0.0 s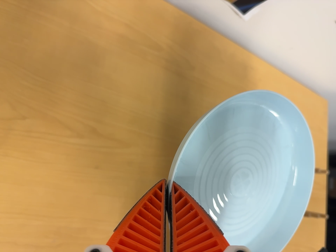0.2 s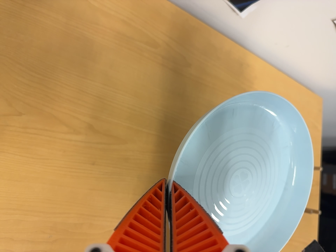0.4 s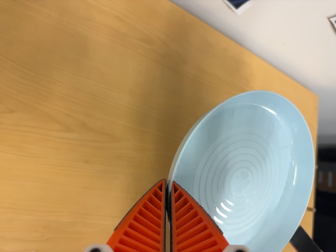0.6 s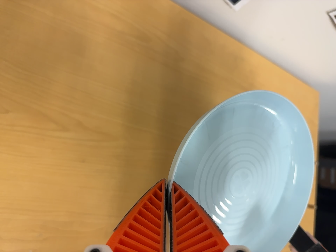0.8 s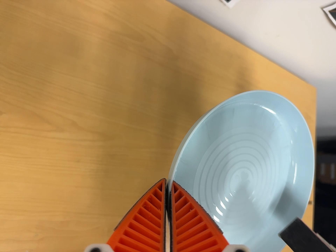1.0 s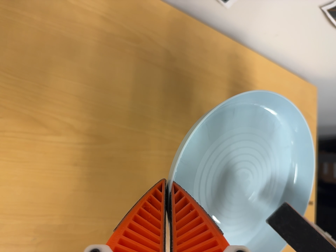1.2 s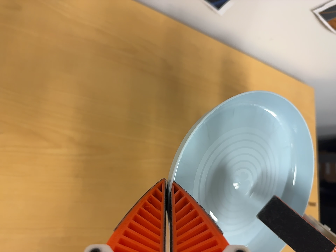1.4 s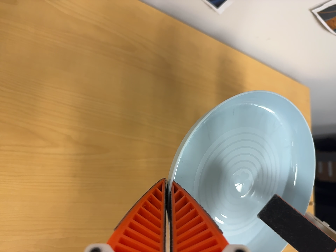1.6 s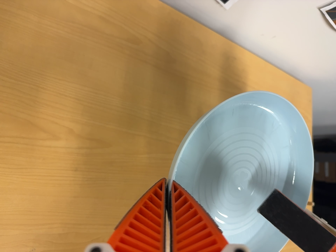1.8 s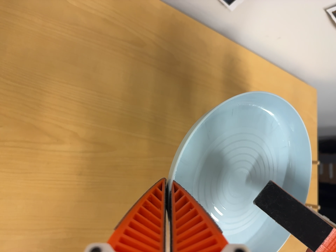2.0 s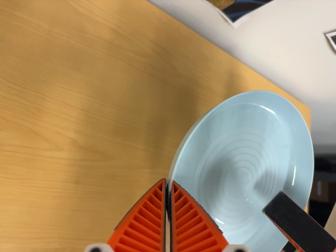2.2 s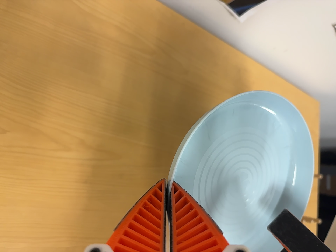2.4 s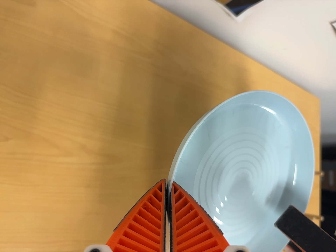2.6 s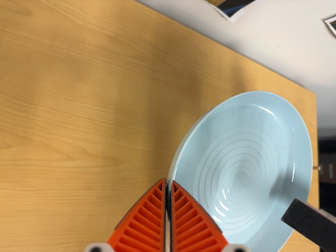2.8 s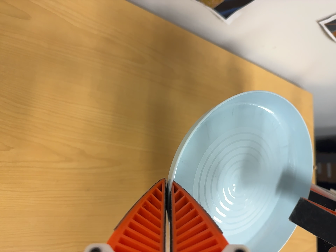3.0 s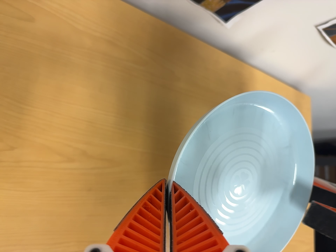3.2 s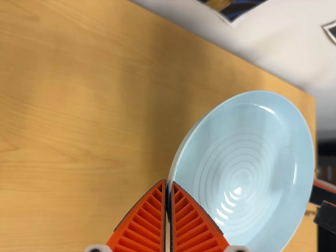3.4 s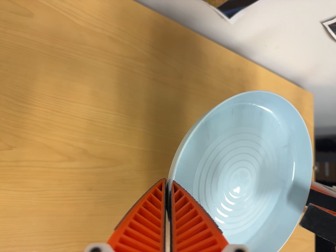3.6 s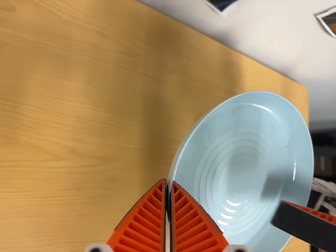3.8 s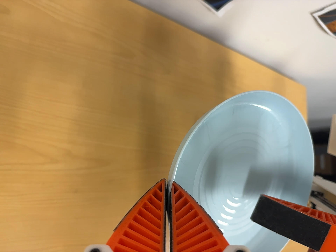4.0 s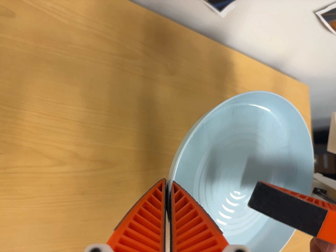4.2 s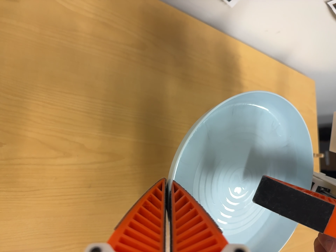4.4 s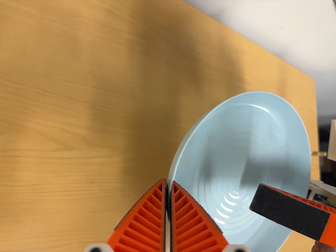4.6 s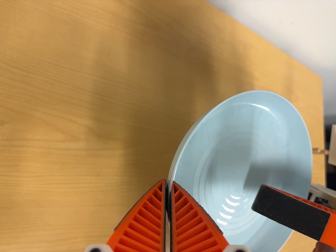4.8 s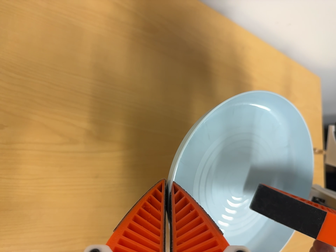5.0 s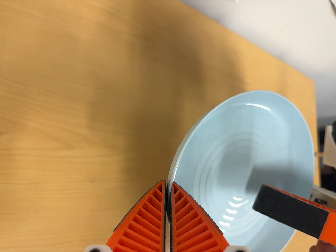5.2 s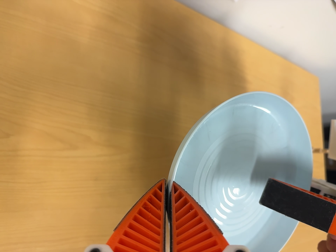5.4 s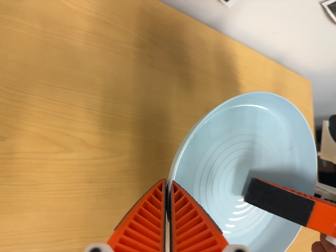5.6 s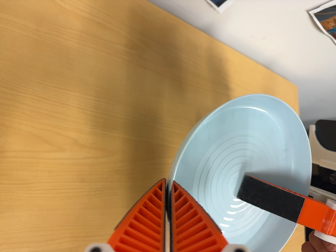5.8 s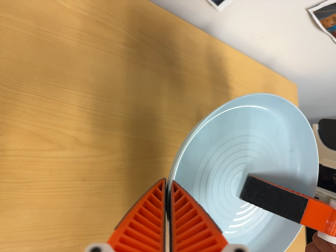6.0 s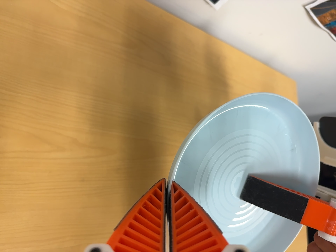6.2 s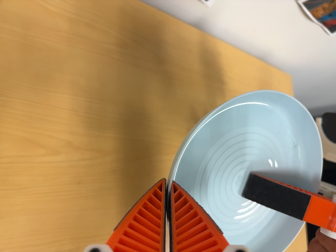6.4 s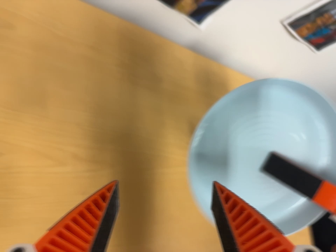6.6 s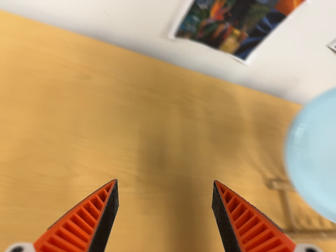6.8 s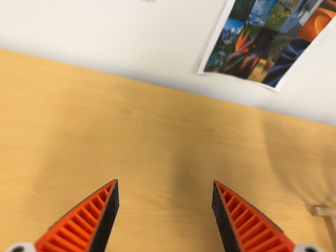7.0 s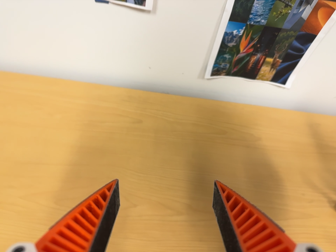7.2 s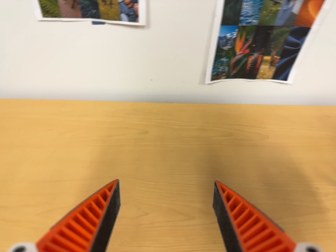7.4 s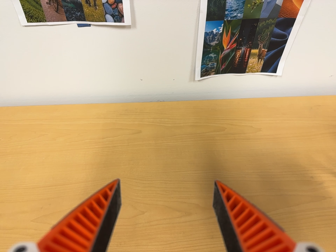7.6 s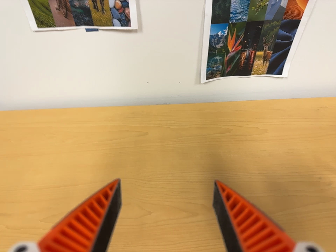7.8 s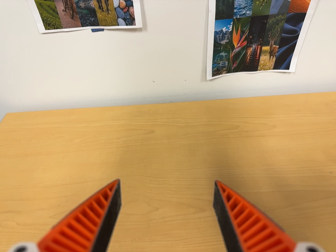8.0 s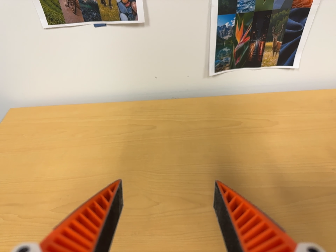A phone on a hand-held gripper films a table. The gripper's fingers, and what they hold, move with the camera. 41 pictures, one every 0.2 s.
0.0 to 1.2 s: The camera shifts only a little, or ends up much as it began.
1.2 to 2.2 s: The camera travels to its left, about 5 cm.
2.2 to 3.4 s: The camera shifts only a little, or ends up much as it began.
3.4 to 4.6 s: The camera travels forward and to its left, about 7 cm, so what stands in front looms larger.
4.6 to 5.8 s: The camera shifts only a little, or ends up much as it began.
5.8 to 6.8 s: The camera pans to its left by about 25 degrees. It travels backward and toward the bottom of its view, about 14 cm, so what stands in front gets smaller. Its aim tips toward the top of its view by about 25 degrees, and the scene shifts downward. It rolls about its line of sight by about 10 degrees, and the scene rotates counterclockwise.
6.8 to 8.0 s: The camera pans to its left by about 10 degrees. It travels to its right and toward the bottom of its view, about 8 cm. It rolls about its line of sight by about 15 degrees, and the scene rotates counterclockwise.
The film runs forward here.
